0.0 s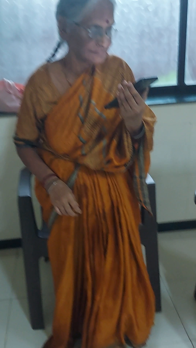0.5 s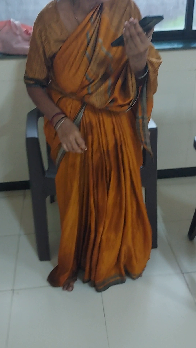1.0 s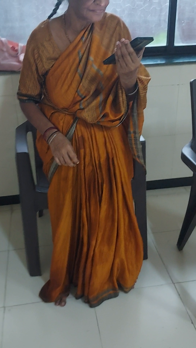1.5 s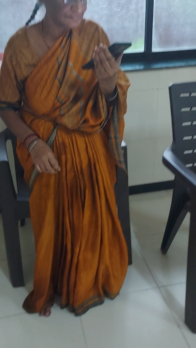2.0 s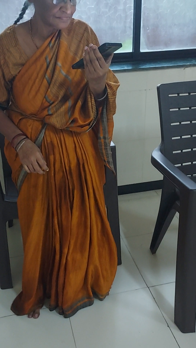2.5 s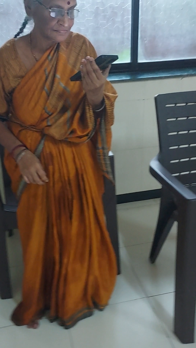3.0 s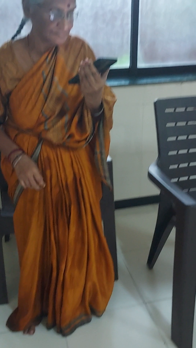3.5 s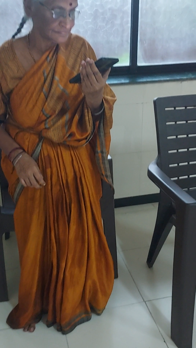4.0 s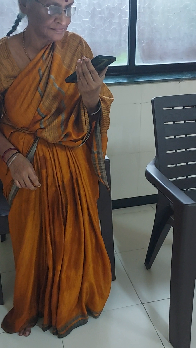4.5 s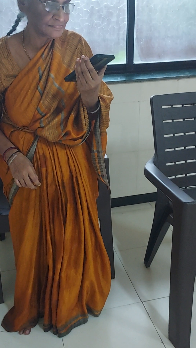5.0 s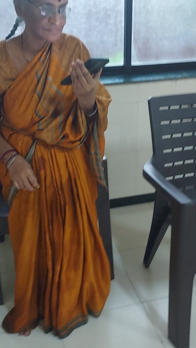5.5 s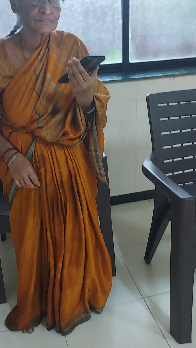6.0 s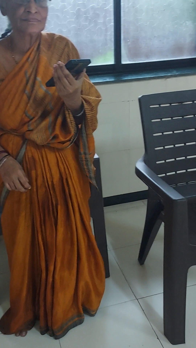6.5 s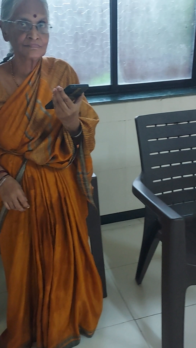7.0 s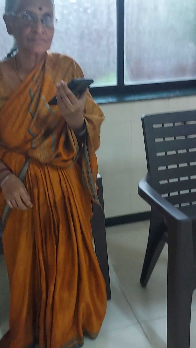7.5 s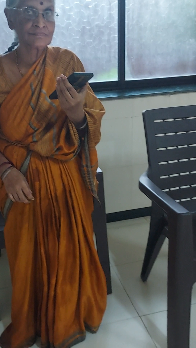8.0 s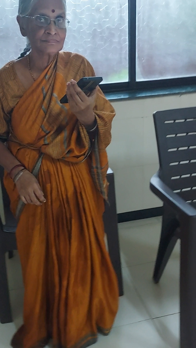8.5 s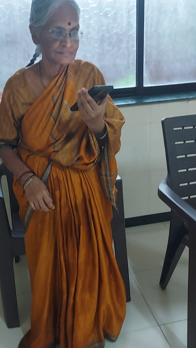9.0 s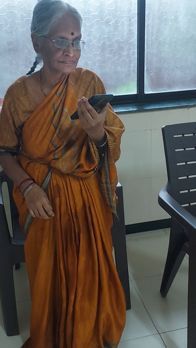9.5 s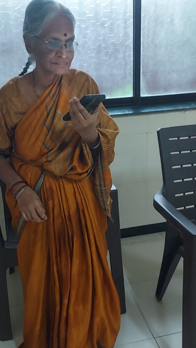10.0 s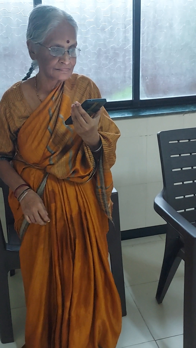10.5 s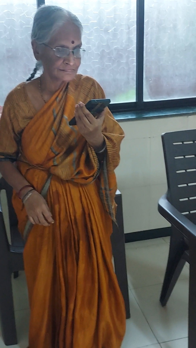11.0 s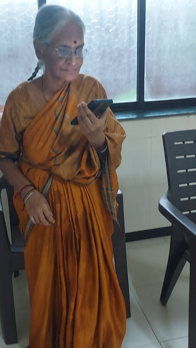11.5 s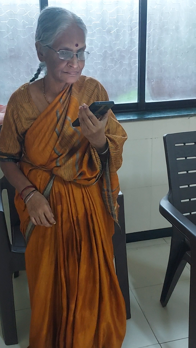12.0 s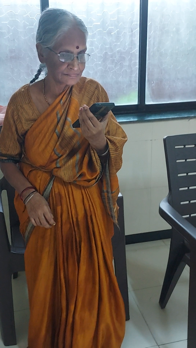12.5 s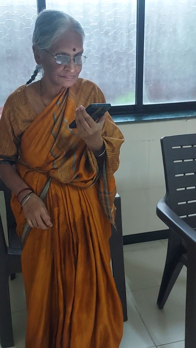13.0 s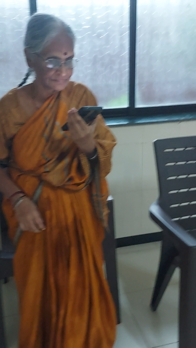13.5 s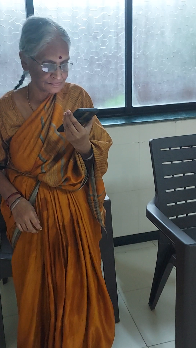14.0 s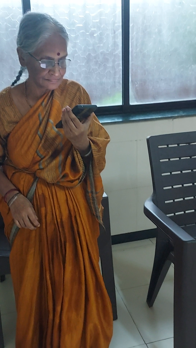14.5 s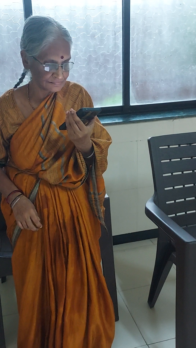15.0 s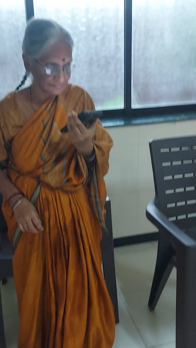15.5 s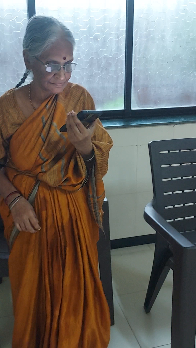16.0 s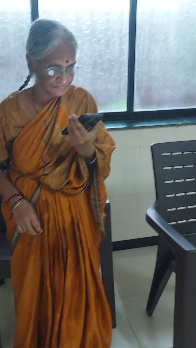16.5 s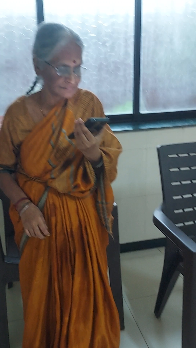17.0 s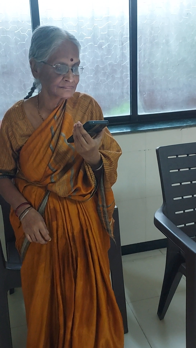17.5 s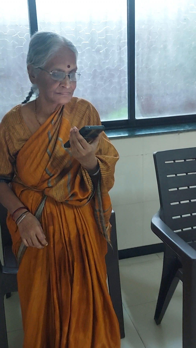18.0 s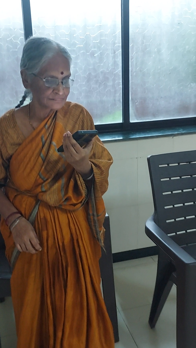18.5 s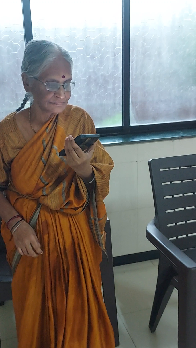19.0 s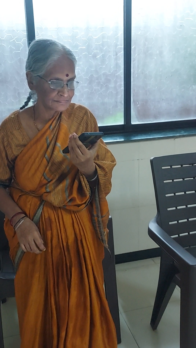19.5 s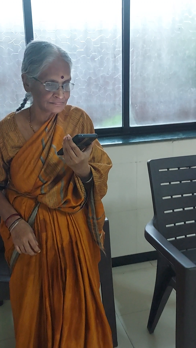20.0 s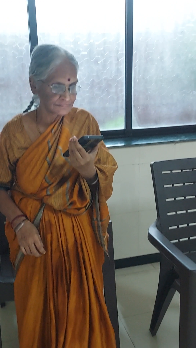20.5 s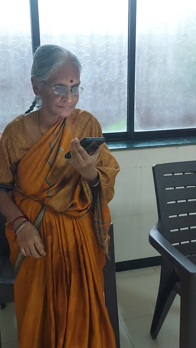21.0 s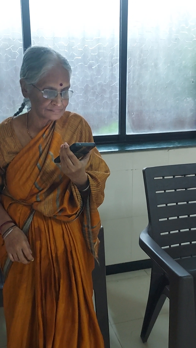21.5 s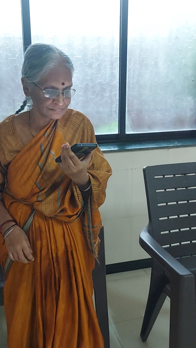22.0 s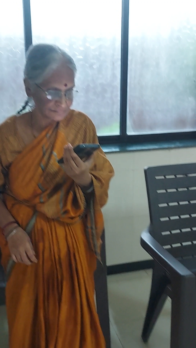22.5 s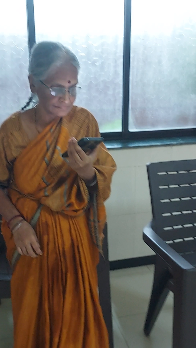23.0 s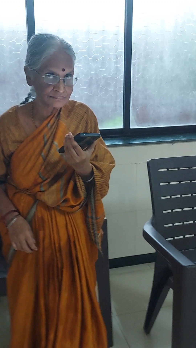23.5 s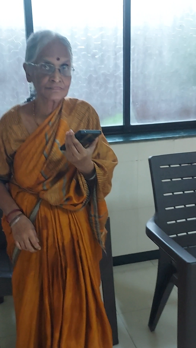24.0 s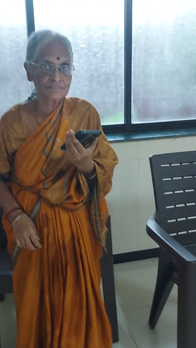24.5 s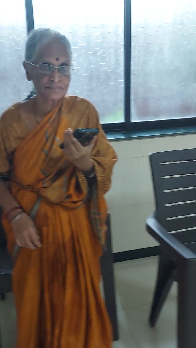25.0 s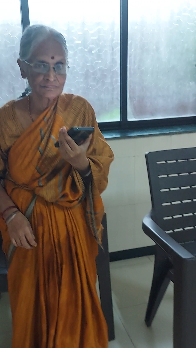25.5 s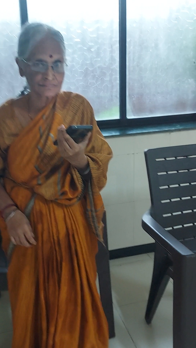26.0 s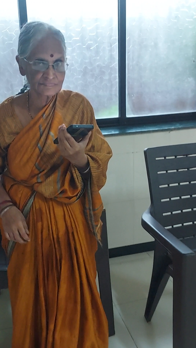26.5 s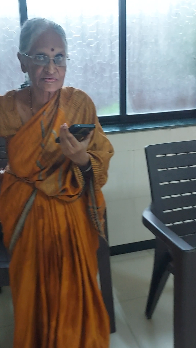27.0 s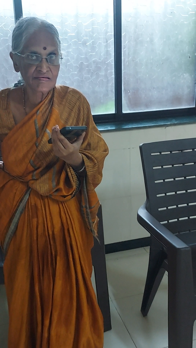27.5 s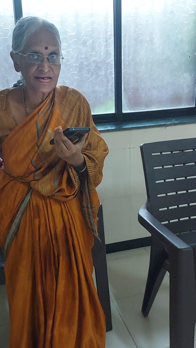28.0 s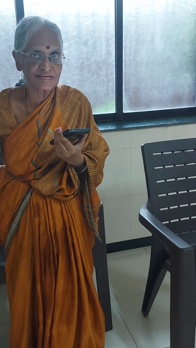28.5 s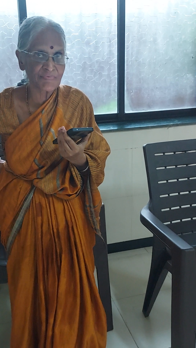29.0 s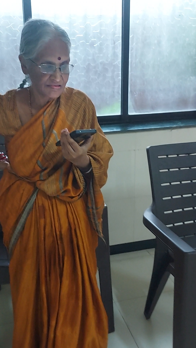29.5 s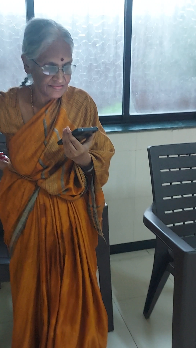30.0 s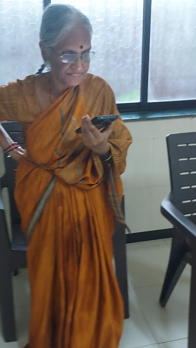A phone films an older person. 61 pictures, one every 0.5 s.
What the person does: Standing.
